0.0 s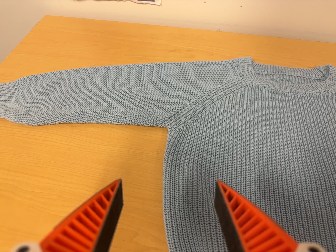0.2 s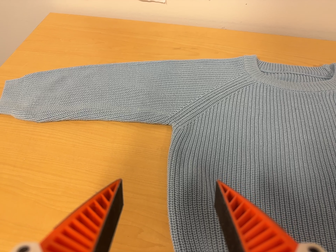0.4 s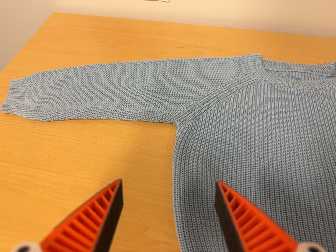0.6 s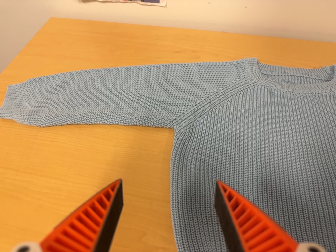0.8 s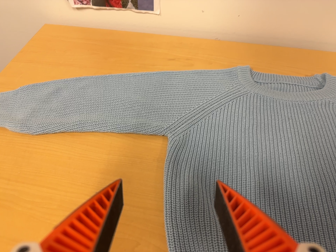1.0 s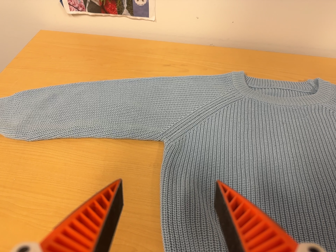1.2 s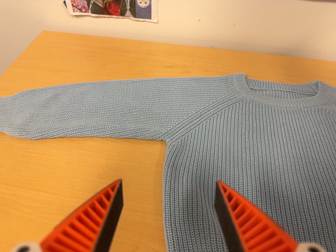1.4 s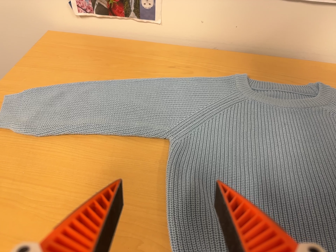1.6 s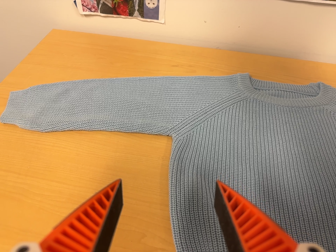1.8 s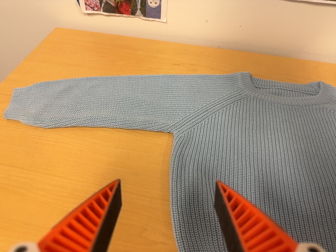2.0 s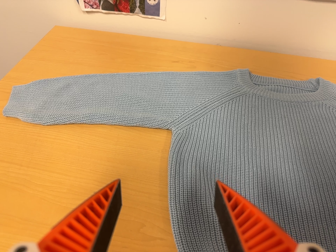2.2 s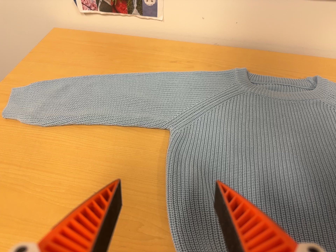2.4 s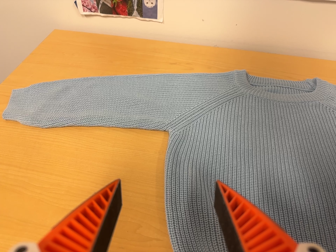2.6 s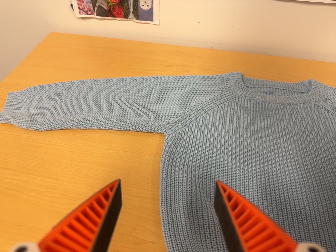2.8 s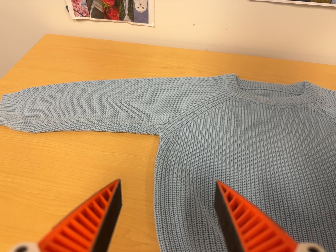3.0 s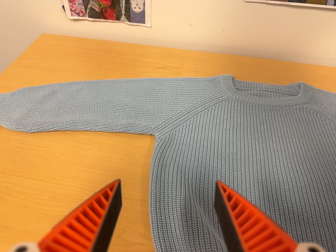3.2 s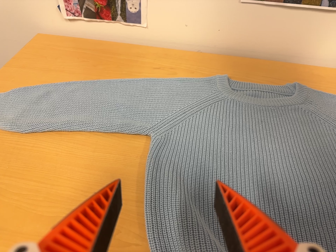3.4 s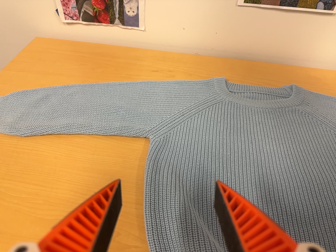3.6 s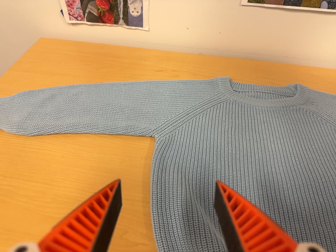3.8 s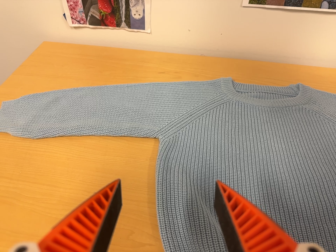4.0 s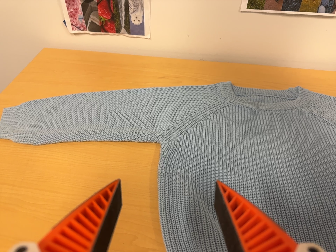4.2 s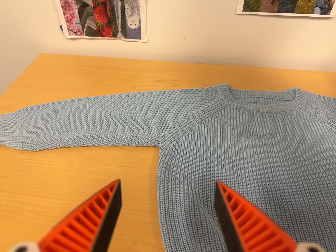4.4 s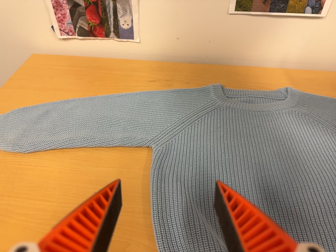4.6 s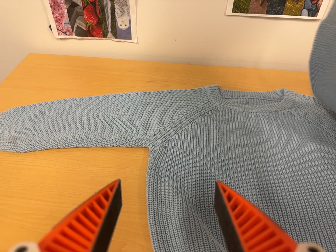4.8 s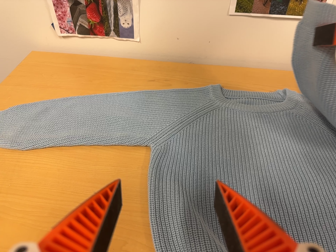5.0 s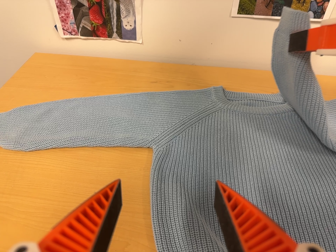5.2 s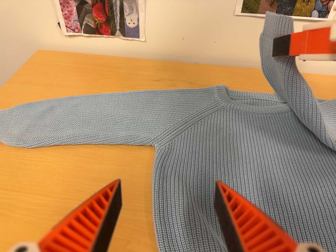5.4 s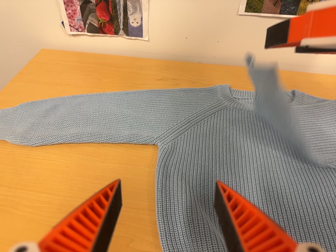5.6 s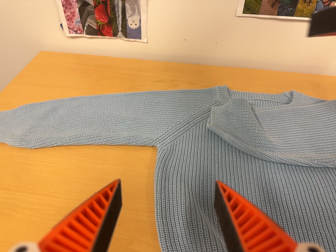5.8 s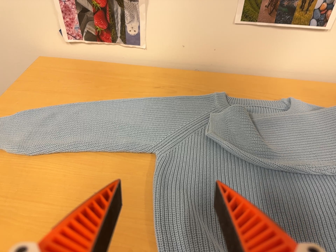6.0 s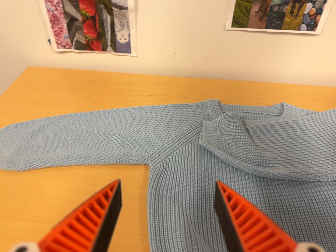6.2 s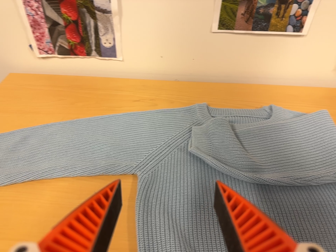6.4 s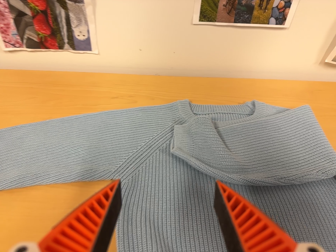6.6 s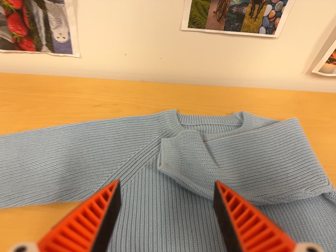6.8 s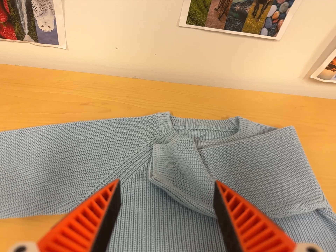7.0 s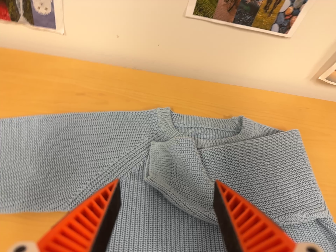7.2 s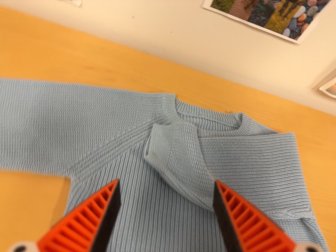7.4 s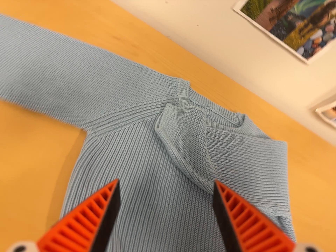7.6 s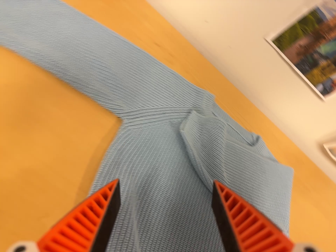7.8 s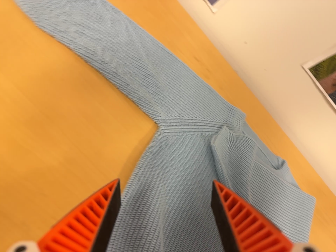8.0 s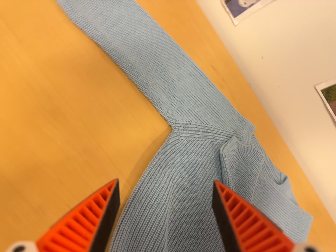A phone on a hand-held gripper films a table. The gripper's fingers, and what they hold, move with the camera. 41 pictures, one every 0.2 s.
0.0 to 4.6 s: The camera travels backward, about 5 cm, so what stands in front gets smaller.
4.6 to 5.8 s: The camera keeps its place and its aim.
5.8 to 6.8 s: The camera pans to its right by about 15 degrees. It travels toward the top of its view and forward, about 14 cm.
6.8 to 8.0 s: The camera travels to its left and backward, about 18 cm, so close, fixed things drift to the right. It rolls about its line of sight by about 50 degrees, and the scene rotates clockwise.
The film runs forward here.
